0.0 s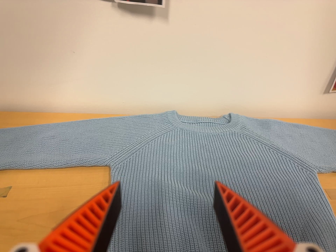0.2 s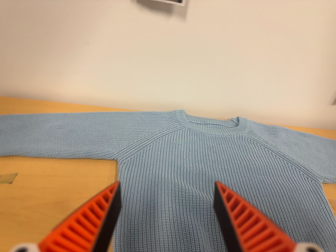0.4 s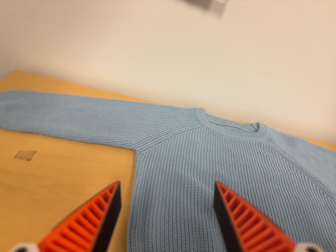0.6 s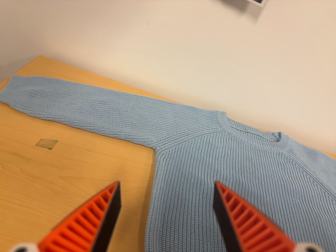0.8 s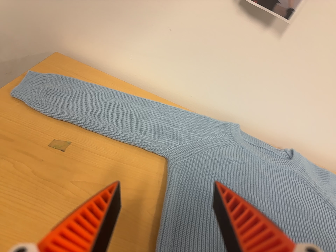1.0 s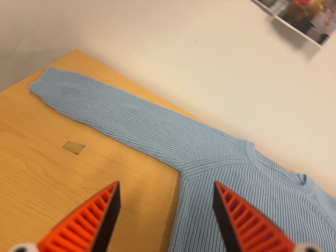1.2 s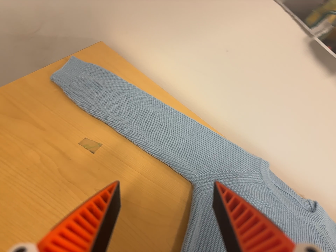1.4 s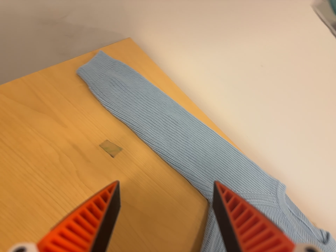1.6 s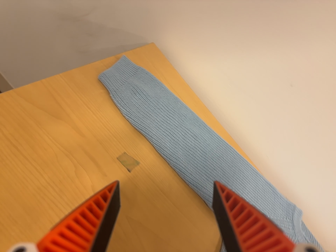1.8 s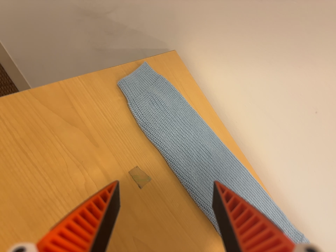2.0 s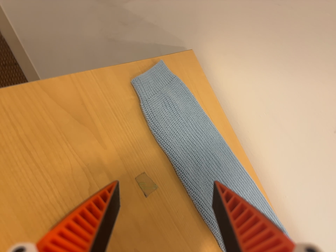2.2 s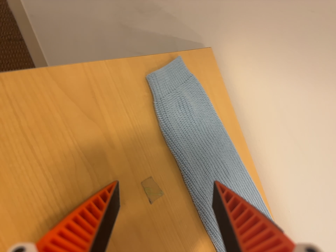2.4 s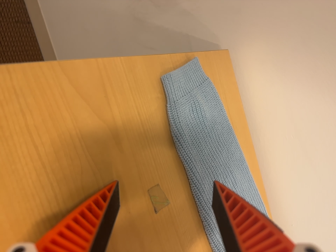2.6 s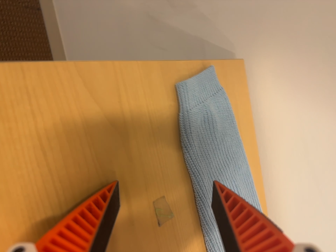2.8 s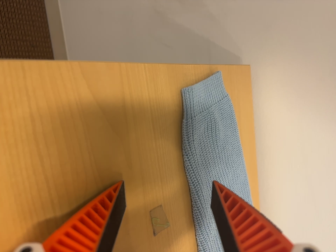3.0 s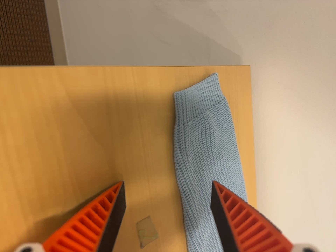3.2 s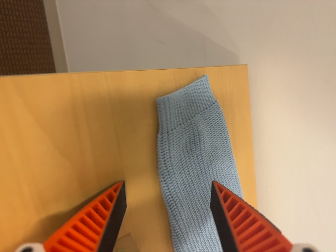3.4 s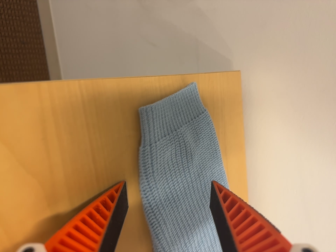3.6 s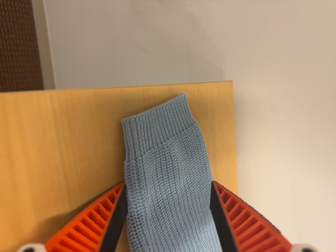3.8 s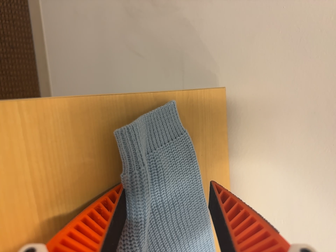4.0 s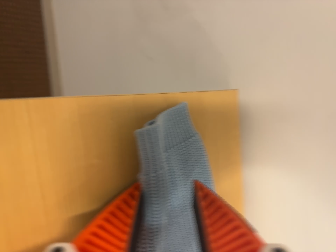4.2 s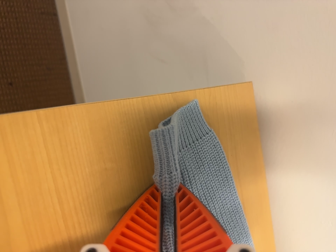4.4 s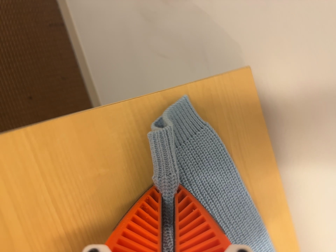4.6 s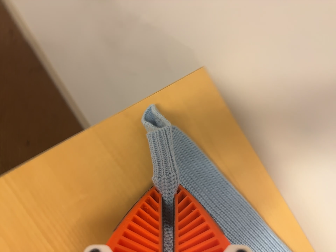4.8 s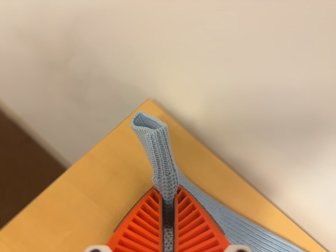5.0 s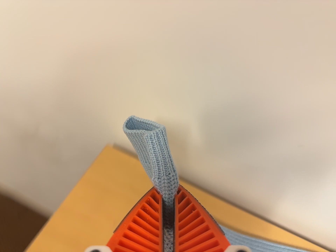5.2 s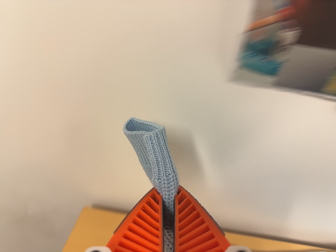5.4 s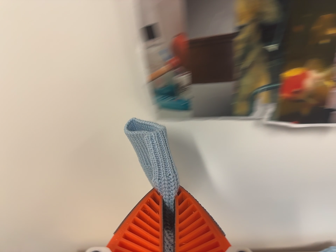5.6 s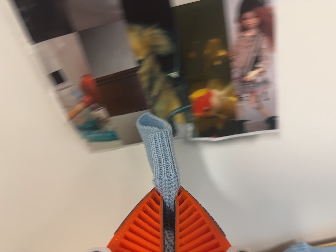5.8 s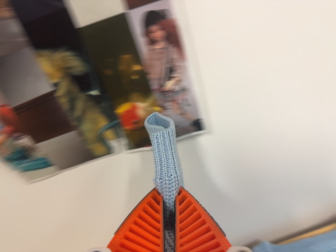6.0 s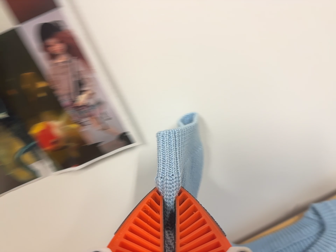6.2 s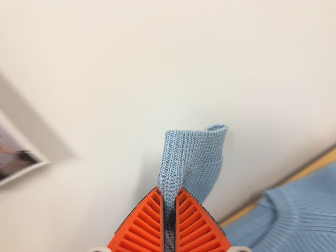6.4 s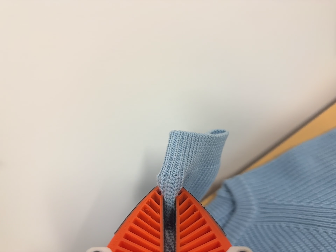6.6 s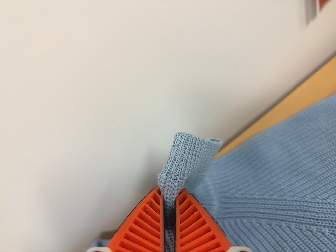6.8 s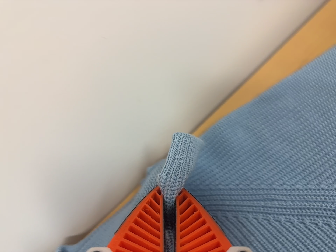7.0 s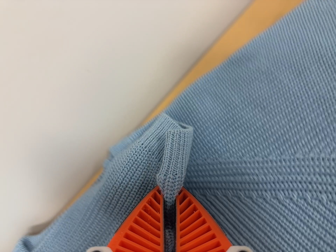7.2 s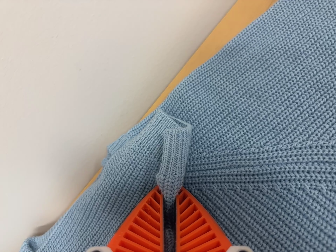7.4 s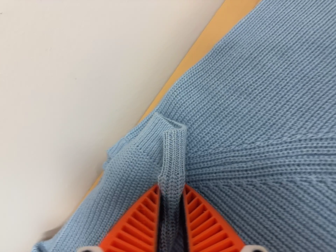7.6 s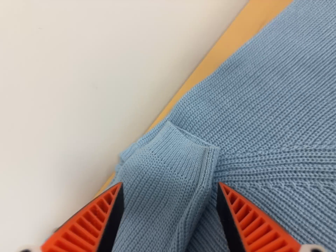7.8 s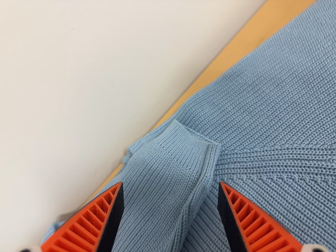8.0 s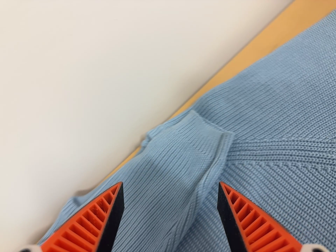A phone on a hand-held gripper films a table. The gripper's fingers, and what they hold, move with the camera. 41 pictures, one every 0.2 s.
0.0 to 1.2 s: The camera travels to its left, about 20 cm, so close, fixed things drift to the right. It rolls about its line of sight by about 35 degrees, and the scene rotates clockwise.
1.2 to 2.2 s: The camera travels to its left, forward and toward the top of its view, about 18 cm, so close, fixed things drift to the right. It rolls about its line of sight by about 30 degrees, and the scene rotates clockwise.
2.2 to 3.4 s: The camera travels forward and toward the top of its view, about 12 cm, so what stands in front looms larger. It rolls about its line of sight by about 15 degrees, and the scene rotates clockwise.
3.4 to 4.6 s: The camera pans to its left by about 15 degrees. It travels to its right, about 12 cm. It rolls about its line of sight by about 25 degrees, and the scene rotates counterclockwise.
4.6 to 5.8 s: The camera travels to its right and backward, about 40 cm, so close, fixed things drift to the left. Its aim tips toward the top of its view by about 35 degrees, and the scene shifts downward. It rolls about its line of sight by about 75 degrees, and the scene rotates counterclockwise.
5.8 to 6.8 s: The camera pans to its right by about 15 degrees. It travels to its right and forward, about 30 cm, so close, fixed things drift to the left. Its aim tips toward the bottom of its view by about 10 degrees, and the scene shifts upward. It rolls about its line of sight by about 25 degrees, and the scene rotates counterclockwise.
6.8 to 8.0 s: The camera travels backward and toward the bottom of its view, about 8 cm, so what stands in front gets smaller.
The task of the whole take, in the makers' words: left arm across.
The film runs forward here.
